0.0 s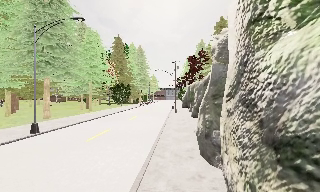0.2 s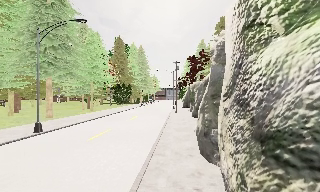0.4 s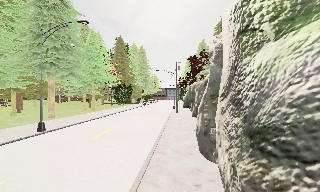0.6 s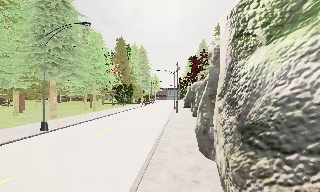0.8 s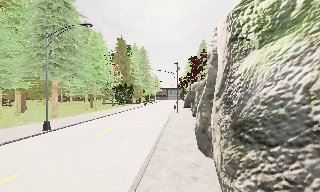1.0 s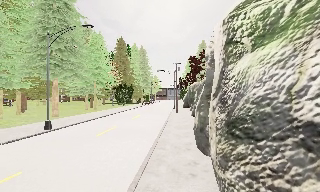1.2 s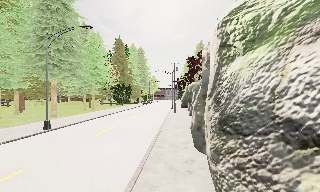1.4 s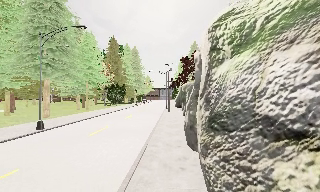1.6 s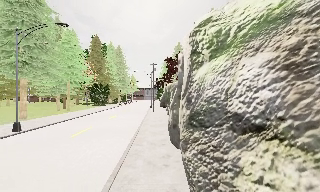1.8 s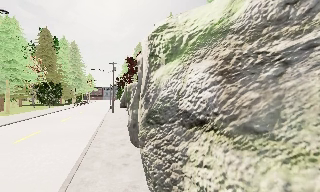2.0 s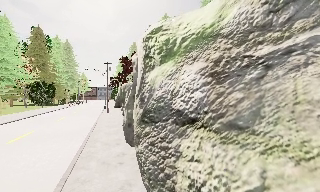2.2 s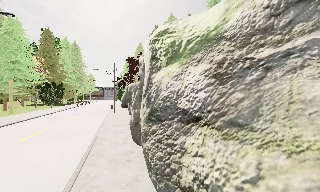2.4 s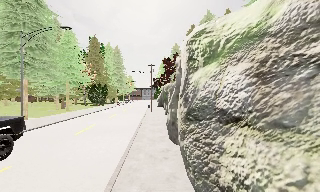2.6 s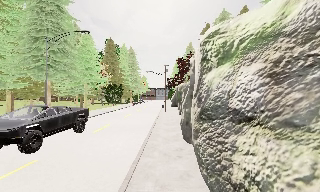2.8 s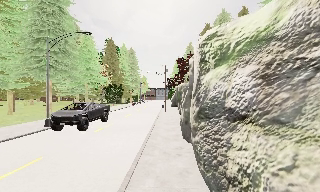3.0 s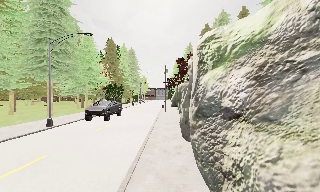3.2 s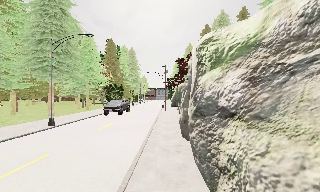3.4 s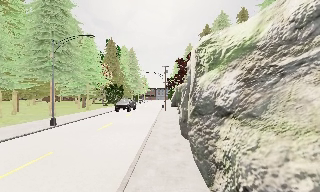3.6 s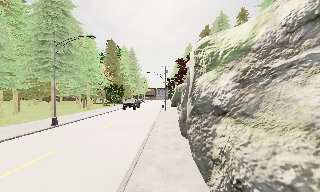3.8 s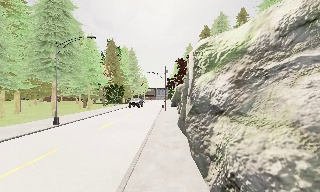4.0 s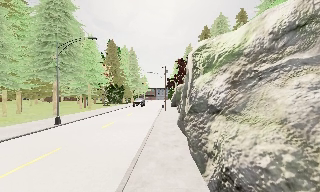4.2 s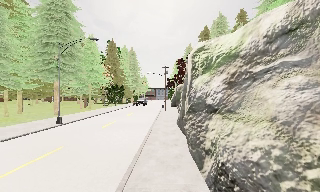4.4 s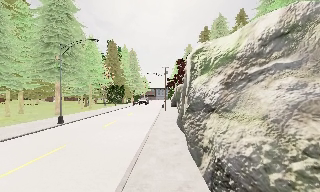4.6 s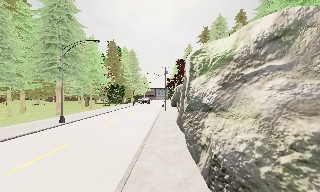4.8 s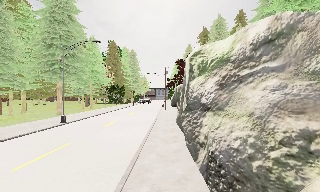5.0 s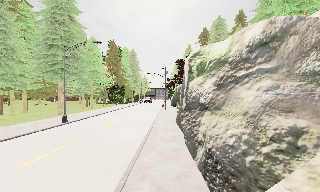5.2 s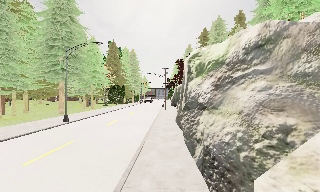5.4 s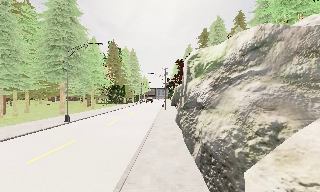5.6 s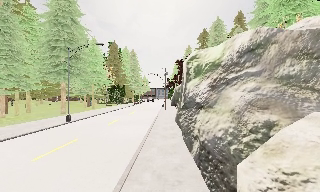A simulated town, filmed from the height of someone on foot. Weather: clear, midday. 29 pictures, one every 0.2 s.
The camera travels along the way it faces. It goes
backward.
0.0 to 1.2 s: The camera travels backward, about 1 m, so what stands in front gets smaller.
1.2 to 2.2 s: The scene slides to the left, as the camera pans about 20 degrees to its right. It travels backward, about 1 m, so what stands in front gets smaller.
2.2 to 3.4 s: The camera pans to its left, which is counterclockwise from overhead, by about 20 degrees. It travels backward, about 1 m, so what stands in front gets smaller.
3.4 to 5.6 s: The camera travels backward, about 2.5 m, so what stands in front gets smaller.
The film runs backward here.
